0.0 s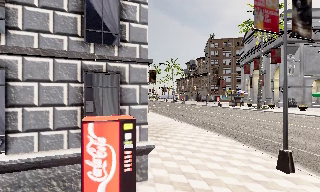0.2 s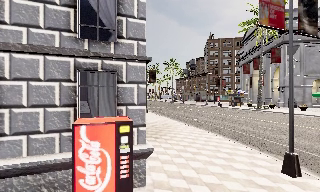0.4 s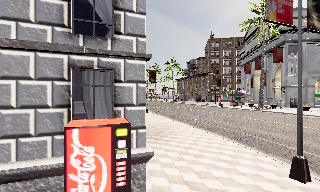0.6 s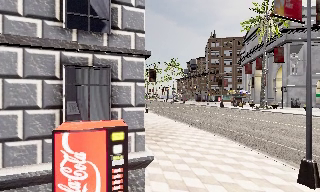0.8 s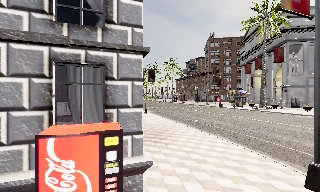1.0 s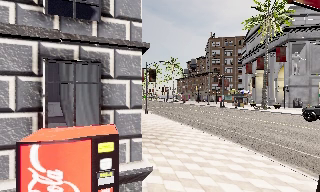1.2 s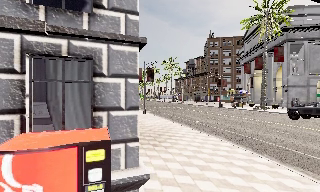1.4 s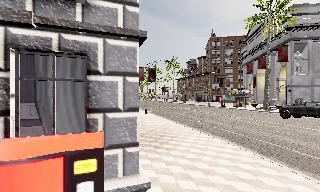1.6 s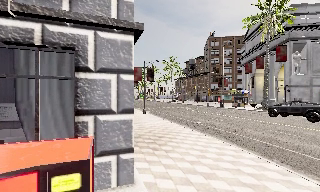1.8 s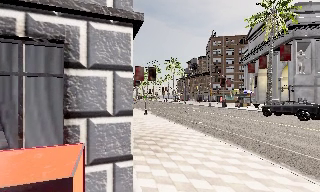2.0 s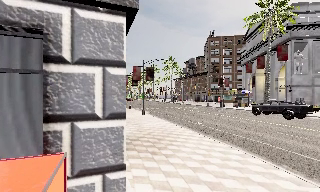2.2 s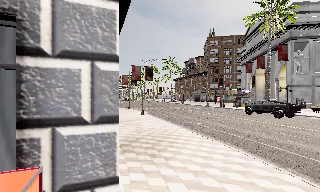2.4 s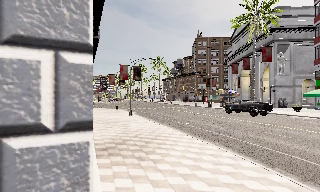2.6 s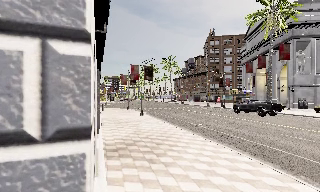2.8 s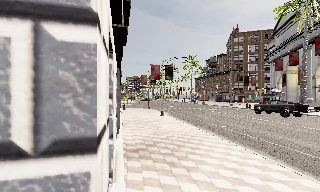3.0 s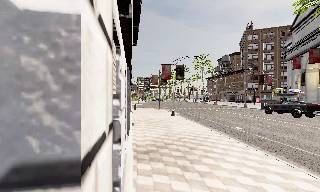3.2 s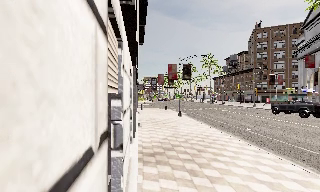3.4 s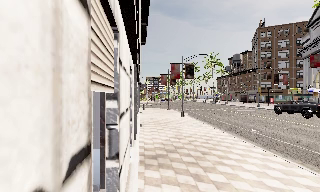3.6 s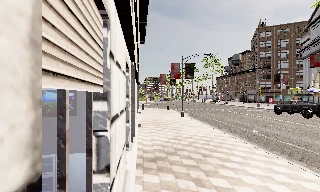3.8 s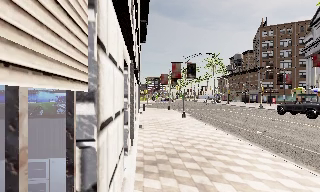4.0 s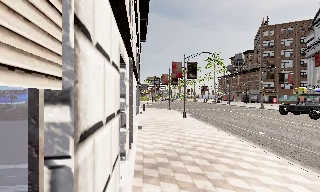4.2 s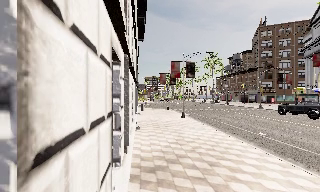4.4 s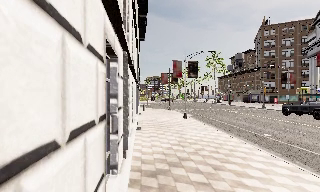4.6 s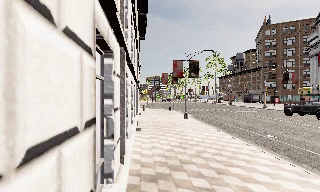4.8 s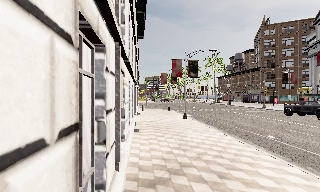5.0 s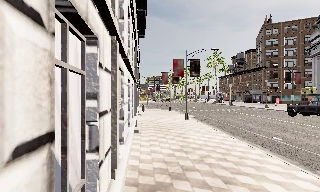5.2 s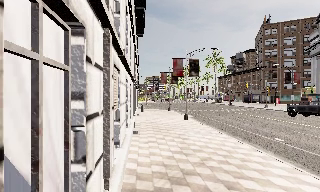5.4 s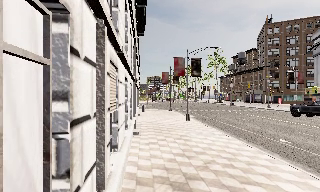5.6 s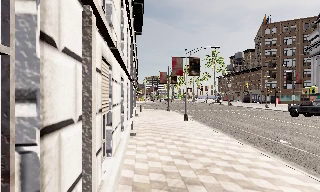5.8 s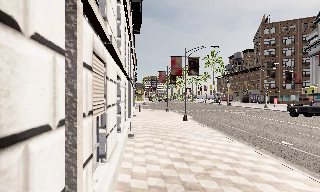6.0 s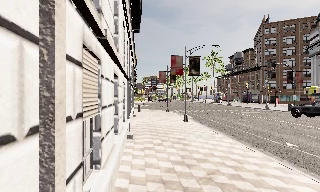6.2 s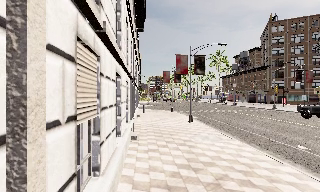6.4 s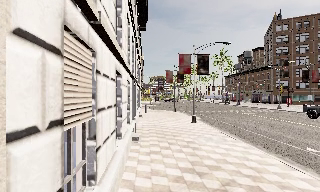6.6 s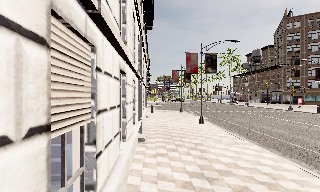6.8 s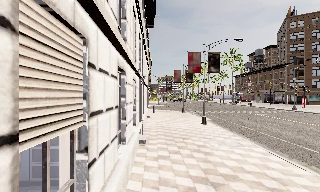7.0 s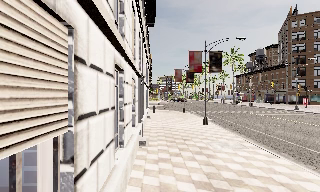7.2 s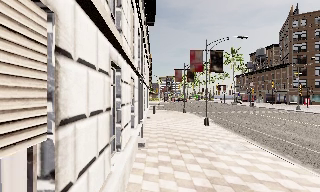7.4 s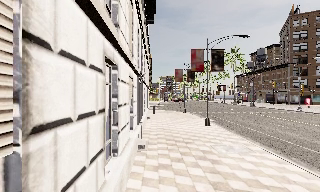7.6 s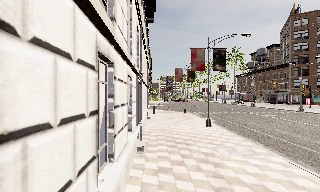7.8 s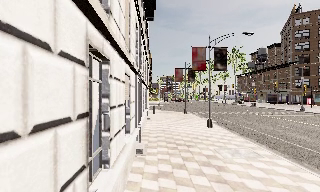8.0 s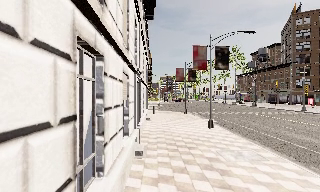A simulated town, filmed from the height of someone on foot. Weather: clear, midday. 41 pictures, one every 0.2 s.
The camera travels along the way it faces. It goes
forward.
0.0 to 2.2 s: The camera travels forward, about 3 m, so what stands in front looms larger.
2.2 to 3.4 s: The camera pans to its left, which is counterclockwise from overhead, by about 15 degrees. It travels forward, about 1.5 m, so what stands in front looms larger.
3.4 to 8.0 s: The camera travels forward, about 7 m, so what stands in front looms larger.
The film runs forward here.
